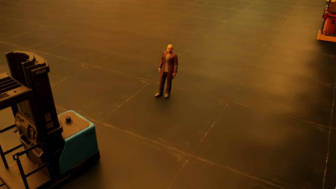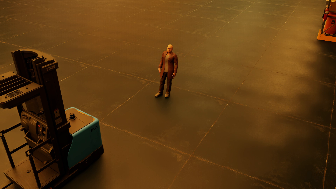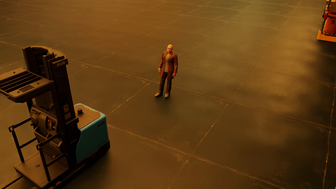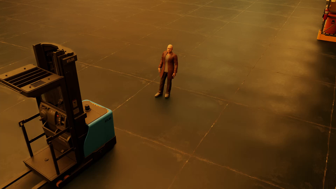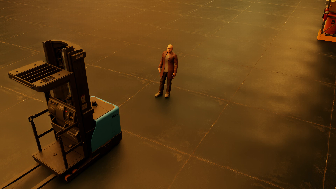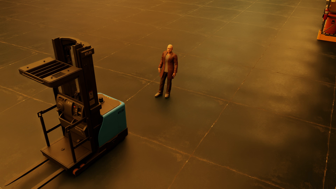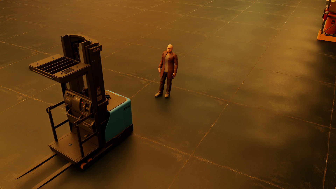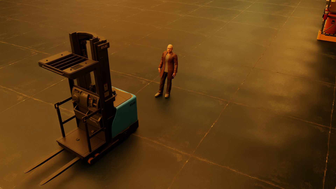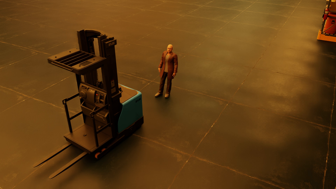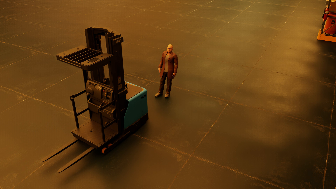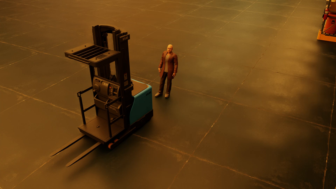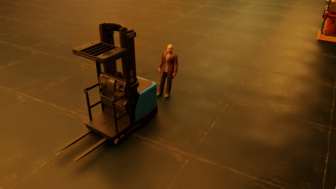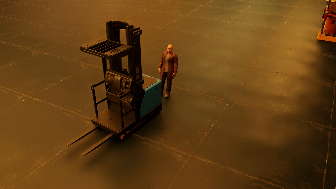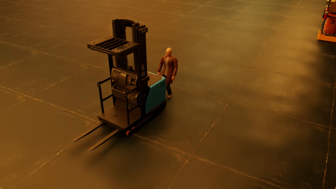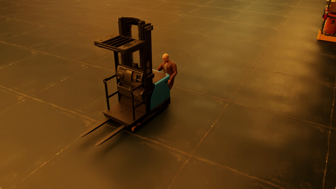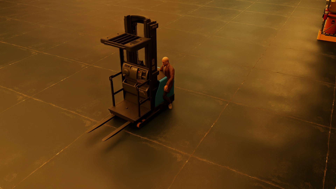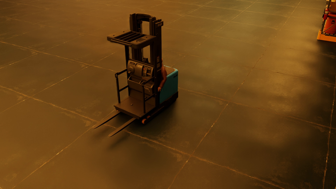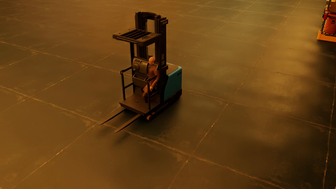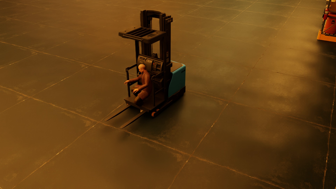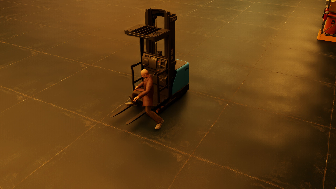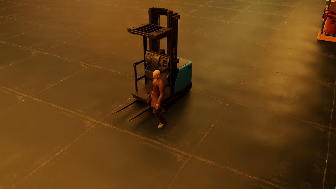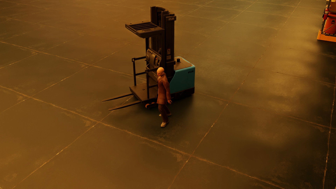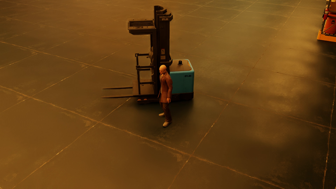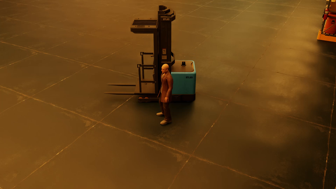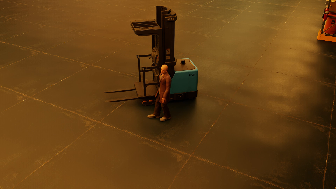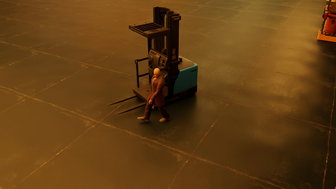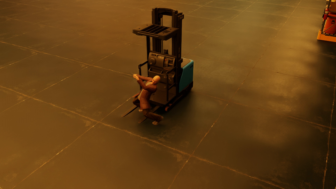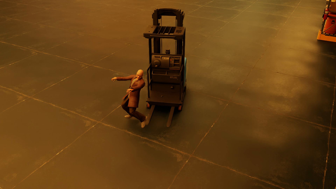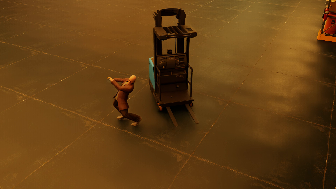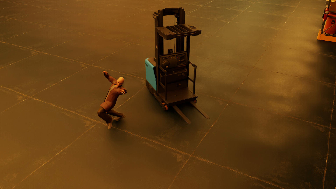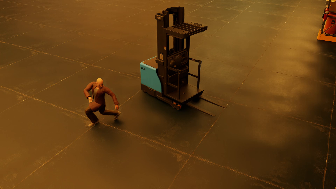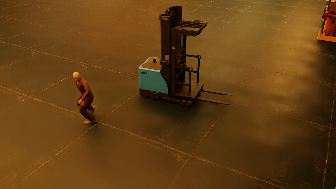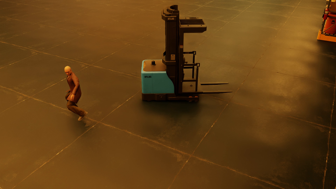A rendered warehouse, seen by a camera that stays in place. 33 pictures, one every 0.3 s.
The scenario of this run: Near miss between a forklift and a person.
